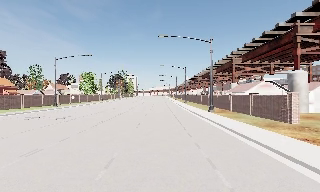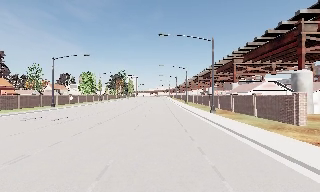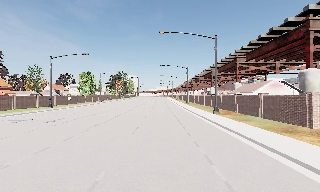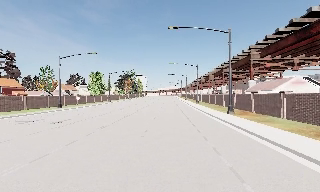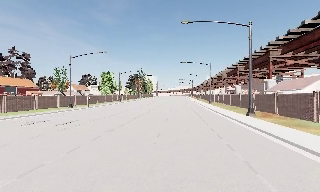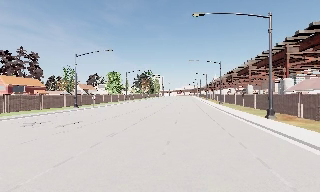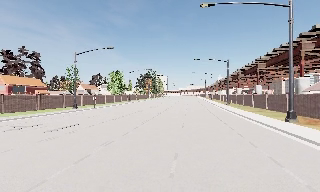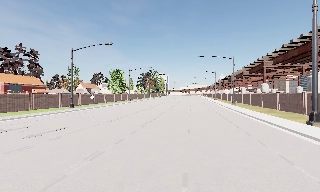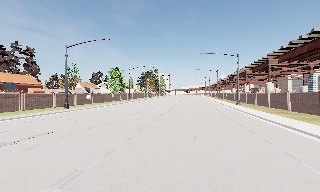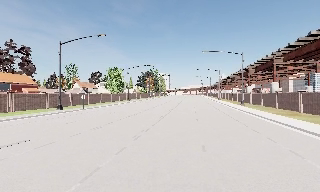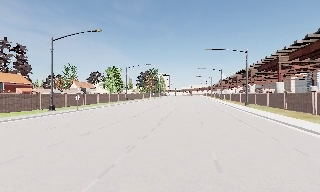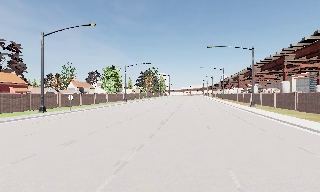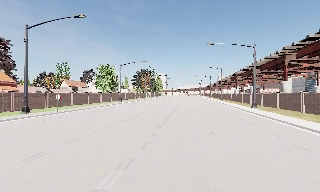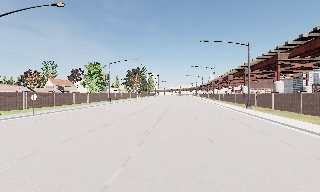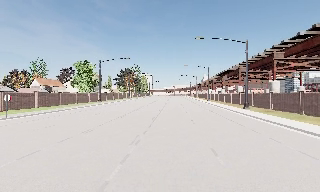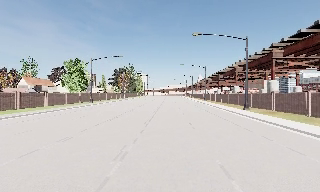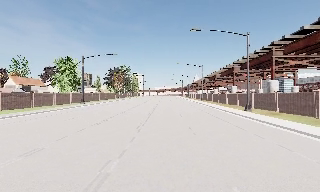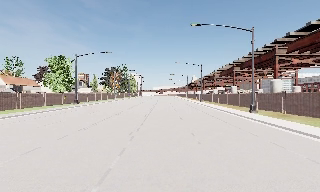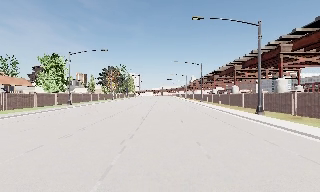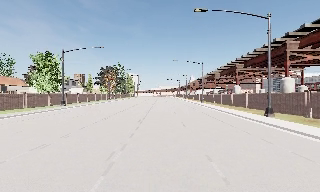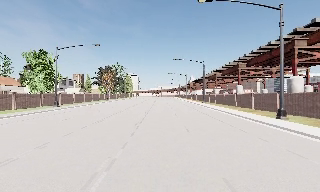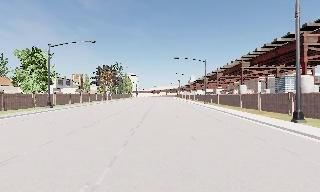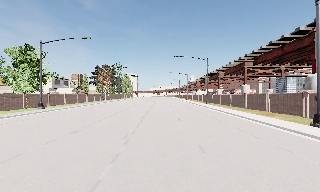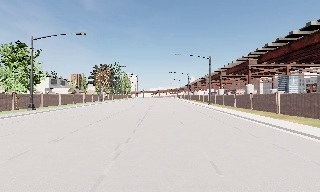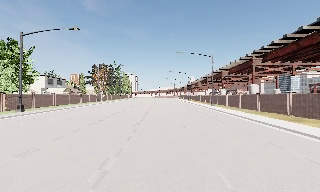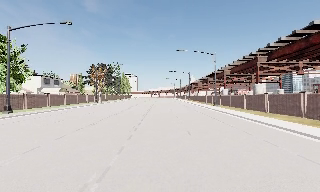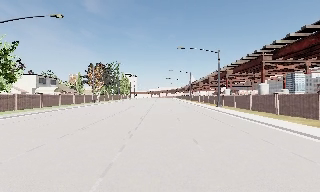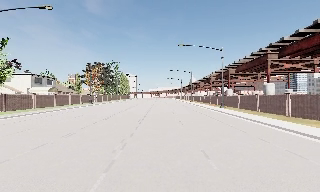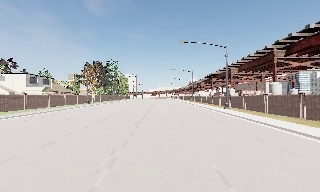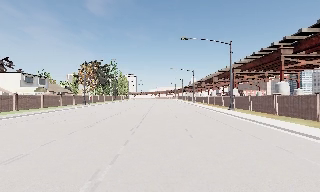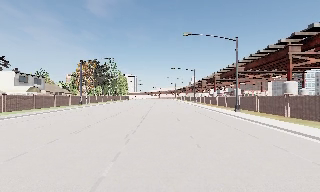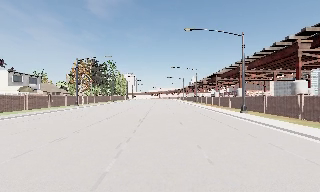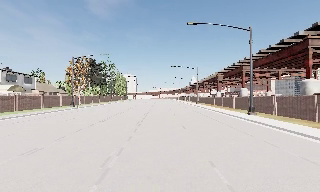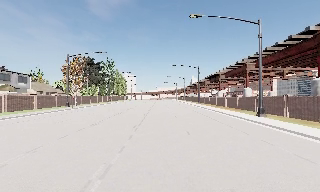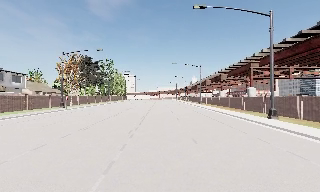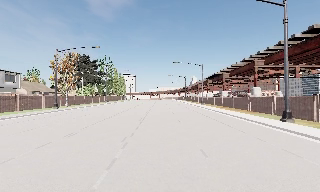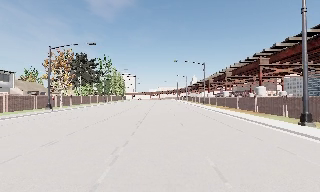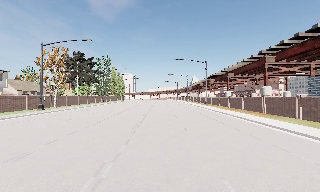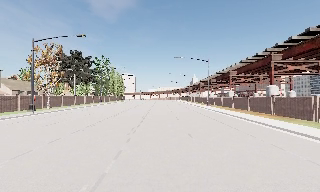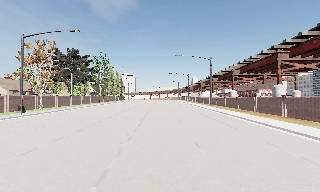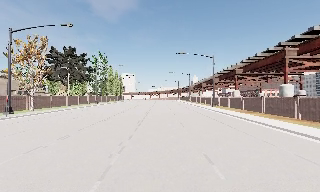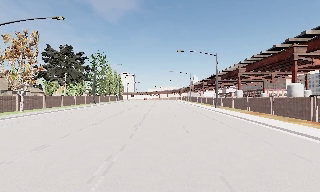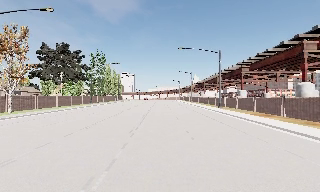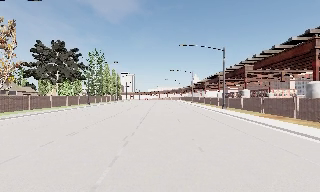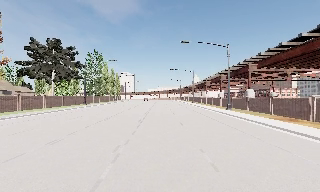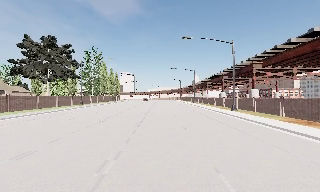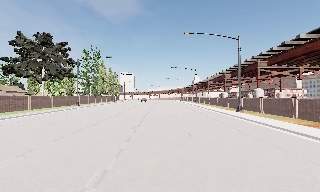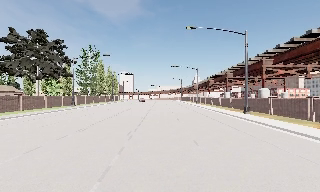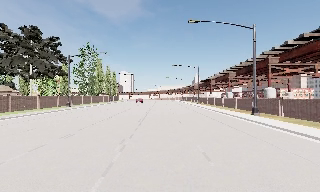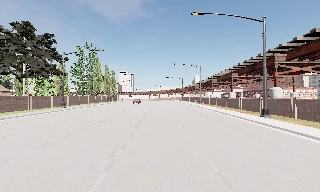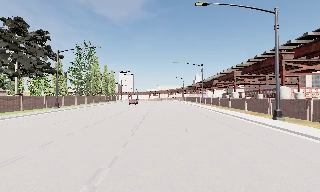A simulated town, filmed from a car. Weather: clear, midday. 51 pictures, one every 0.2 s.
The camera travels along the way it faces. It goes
forward.
0.0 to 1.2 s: The camera swings to its left by about 10 degrees, and the scene slides to the right. It travels forward, about 7 m, so what stands in front looms larger. It gains speed.
1.2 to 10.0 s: The camera pans to its right, which is clockwise from overhead, by about 10 degrees. It travels forward, about 75 m, so what stands in front looms larger.
The film runs forward here.
